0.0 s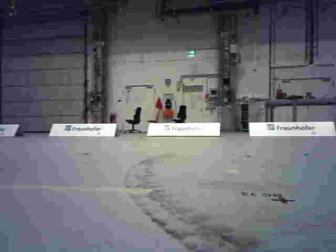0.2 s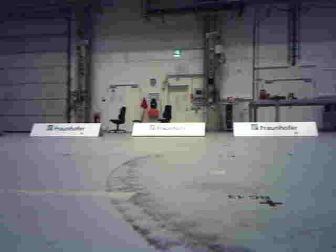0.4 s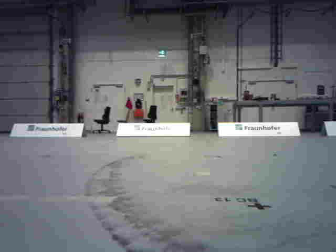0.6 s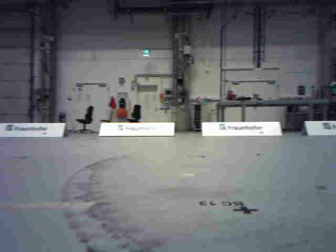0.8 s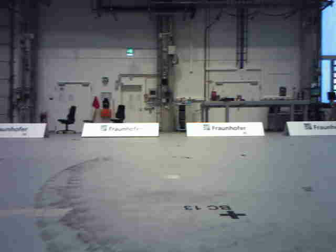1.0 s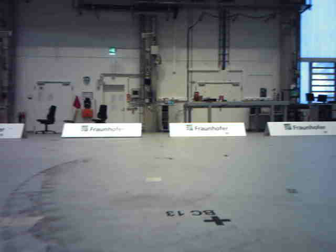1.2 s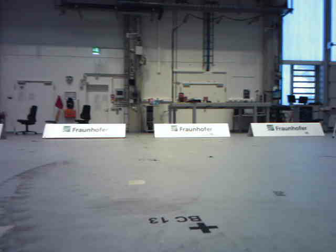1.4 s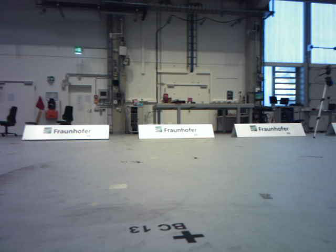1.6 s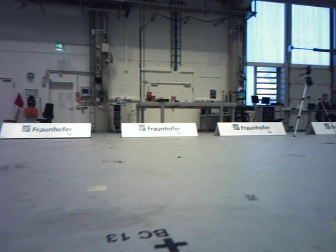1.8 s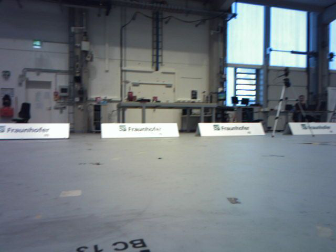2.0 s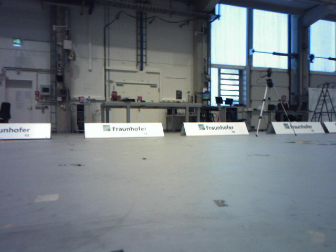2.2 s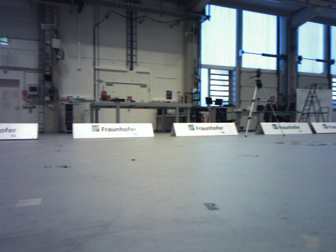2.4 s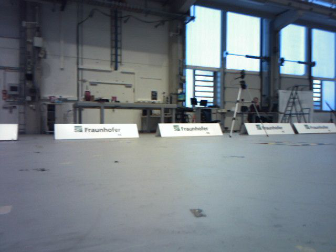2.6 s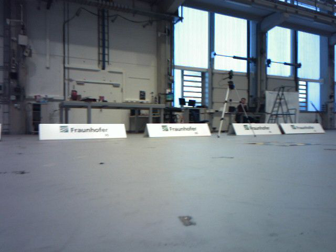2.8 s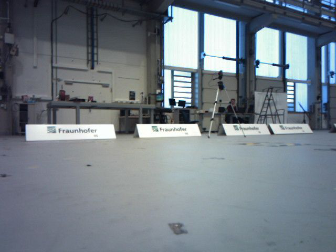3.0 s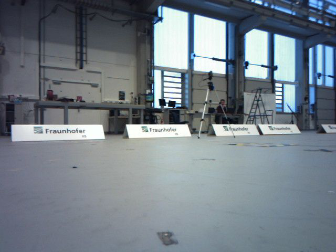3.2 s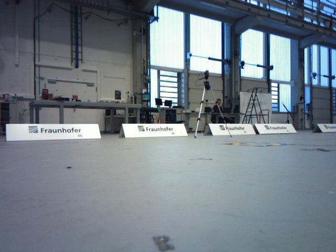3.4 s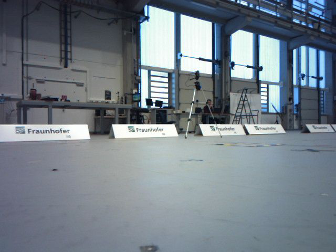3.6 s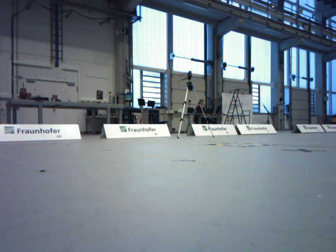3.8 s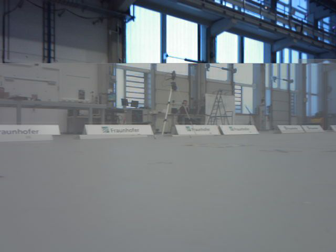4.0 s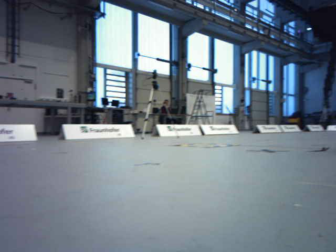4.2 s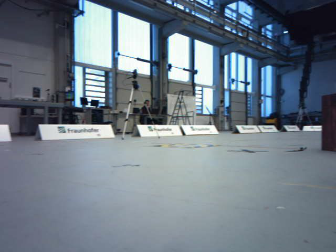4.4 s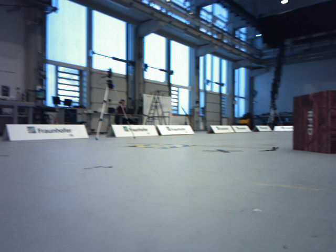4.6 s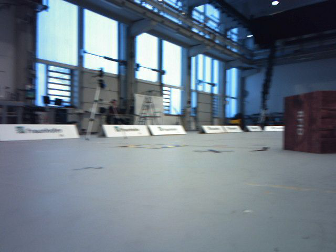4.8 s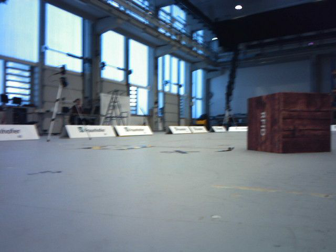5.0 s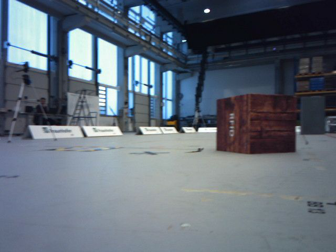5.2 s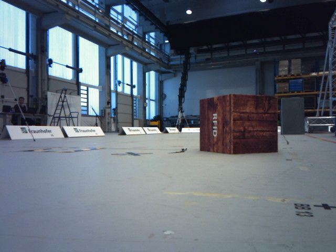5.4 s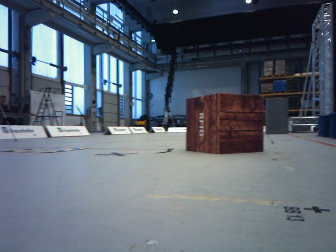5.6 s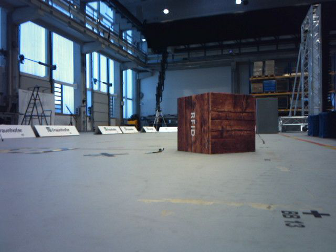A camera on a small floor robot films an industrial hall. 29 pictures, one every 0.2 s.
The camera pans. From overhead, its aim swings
clockwise.
The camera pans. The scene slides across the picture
to the left.
0.0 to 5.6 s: The camera swings to its right by about 90 degrees, and the scene slides to the left. It travels forward, about 1 m.
The film runs forward here.
